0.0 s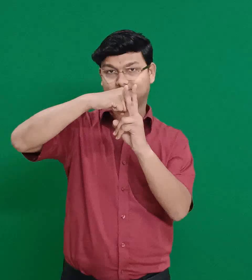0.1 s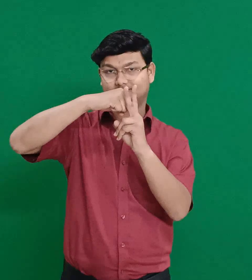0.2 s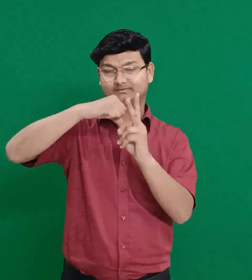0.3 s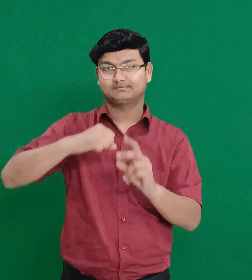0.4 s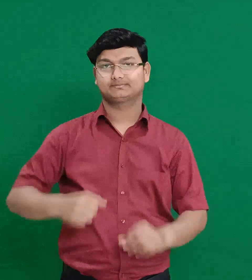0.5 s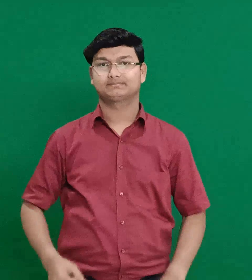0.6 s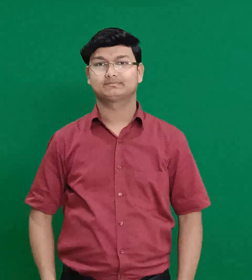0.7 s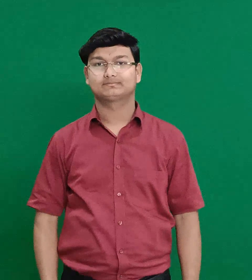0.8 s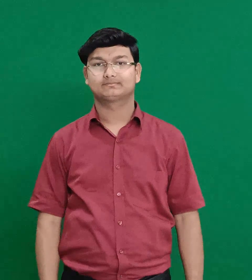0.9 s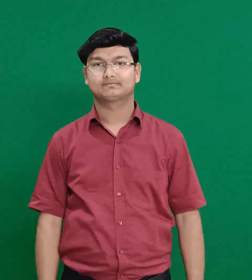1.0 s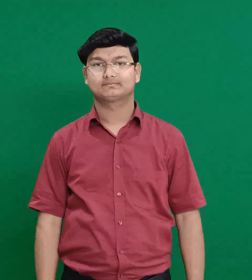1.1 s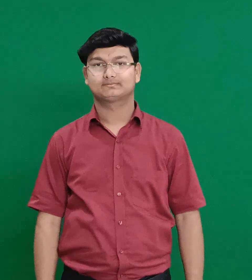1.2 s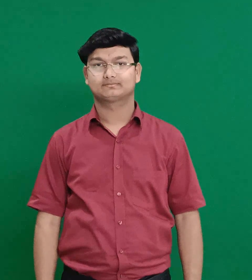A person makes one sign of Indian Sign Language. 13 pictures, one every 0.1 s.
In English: ramoth
